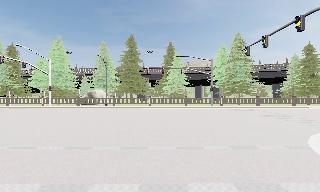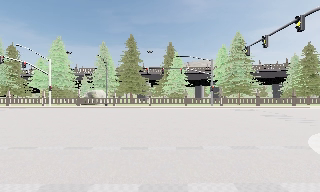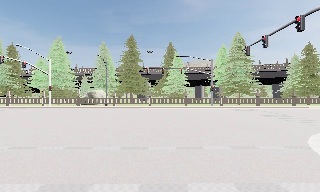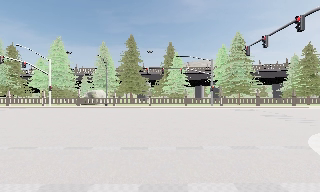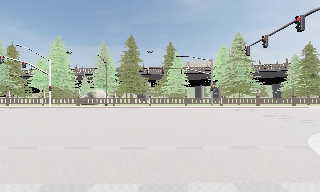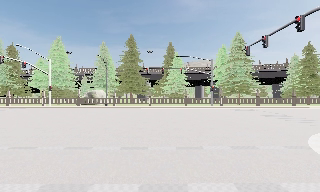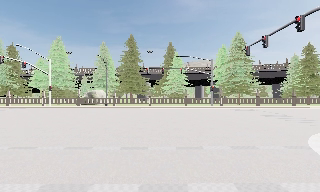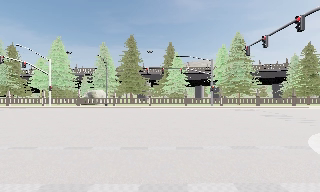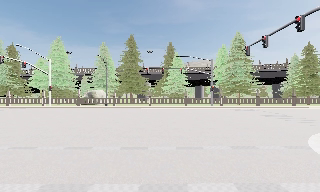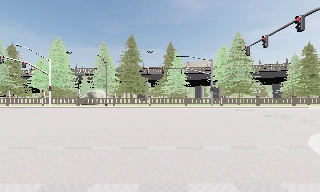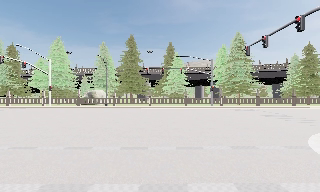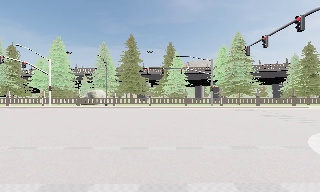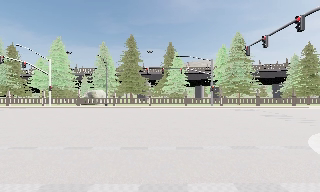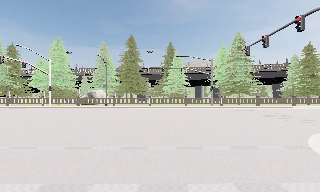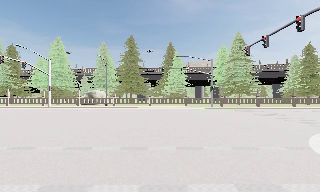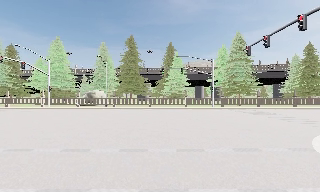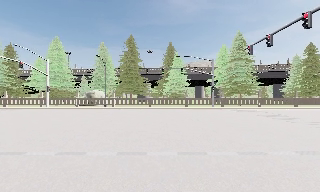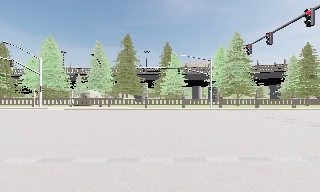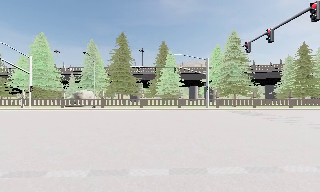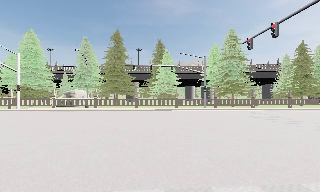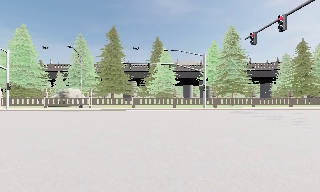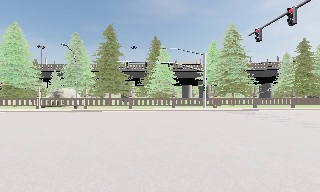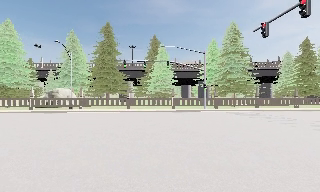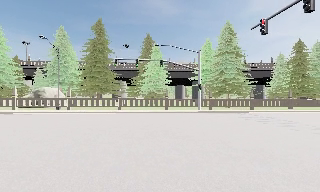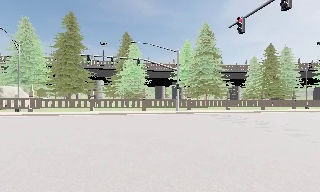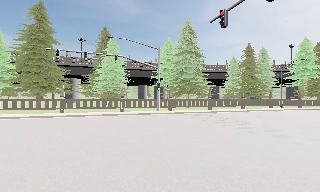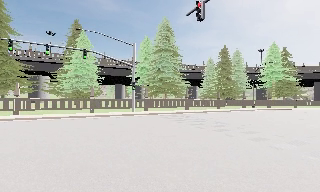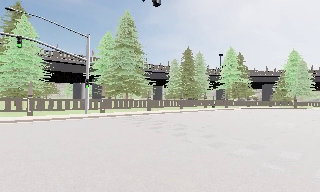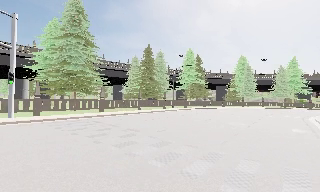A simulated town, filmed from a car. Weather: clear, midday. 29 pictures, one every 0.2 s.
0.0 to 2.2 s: The camera keeps its place and its aim.
2.2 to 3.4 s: The camera travels forward, about 1 m, so what stands in front looms larger. It gains speed.
3.4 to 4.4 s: The camera travels forward, about 4.5 m, so what stands in front looms larger.
4.4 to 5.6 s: The camera swings to its right by about 45 degrees, and the scene slides to the left. It travels forward, about 8 m. It gains speed.
The film runs forward here.
